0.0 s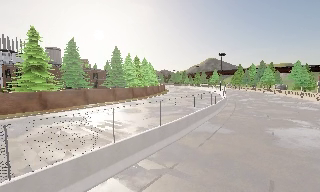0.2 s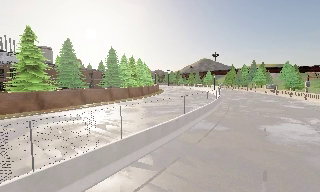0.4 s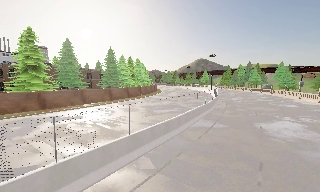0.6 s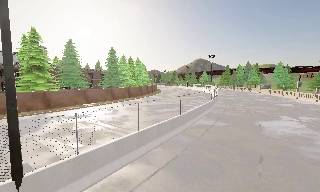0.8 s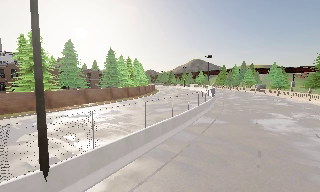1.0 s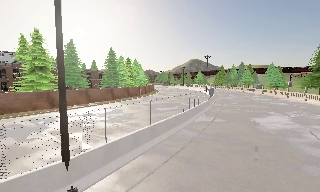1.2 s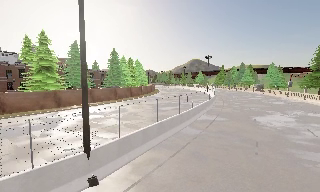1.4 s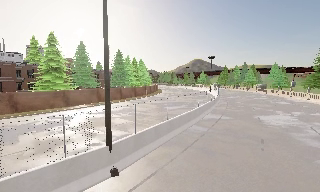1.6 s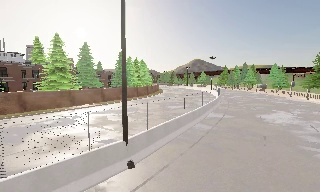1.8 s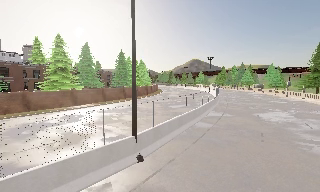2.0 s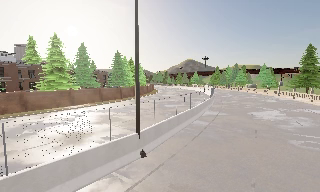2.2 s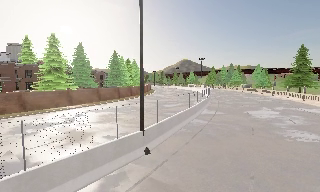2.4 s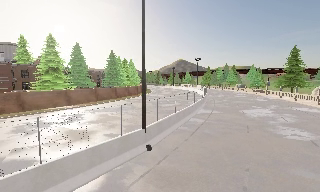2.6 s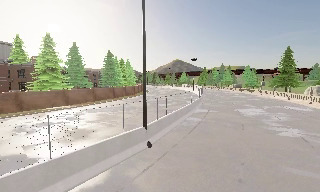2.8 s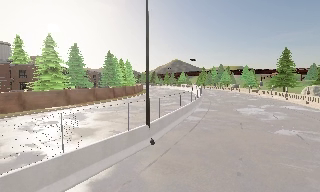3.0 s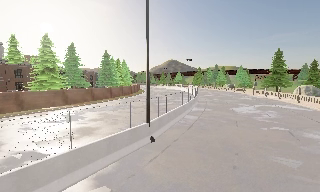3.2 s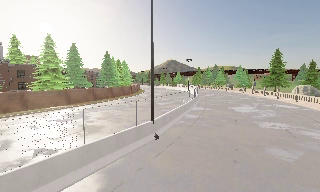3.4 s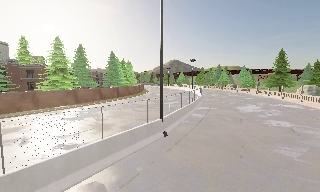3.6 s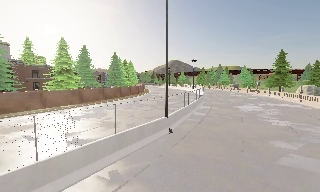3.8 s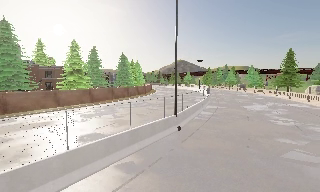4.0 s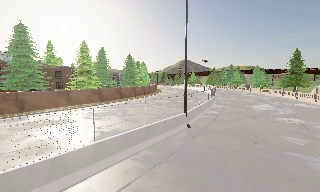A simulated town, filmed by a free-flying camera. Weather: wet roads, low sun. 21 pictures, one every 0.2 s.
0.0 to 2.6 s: The camera pans to its right, which is clockwise from overhead, by about 10 degrees. It travels backward and to its left, about 9 m, so what stands in front gets smaller.
2.6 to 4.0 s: The camera travels backward and to its left, about 4.5 m, so what stands in front gets smaller. It gains speed.
The film runs backward here.
